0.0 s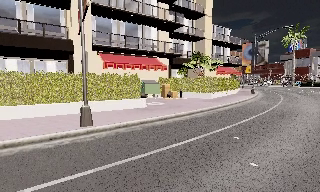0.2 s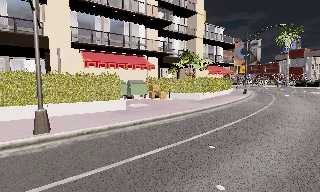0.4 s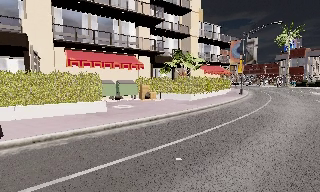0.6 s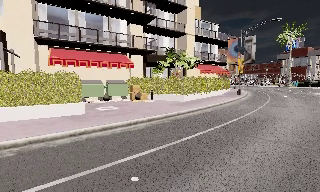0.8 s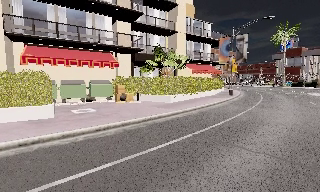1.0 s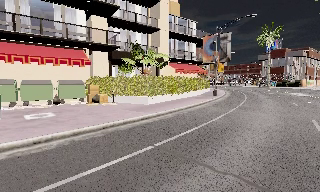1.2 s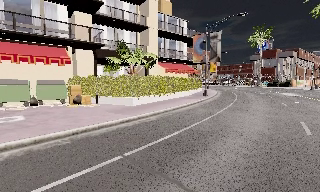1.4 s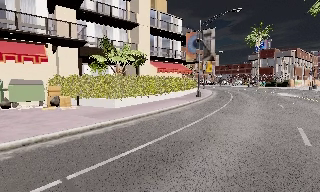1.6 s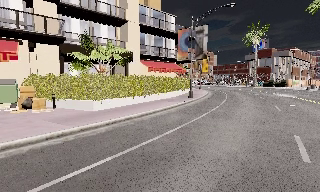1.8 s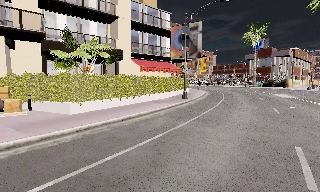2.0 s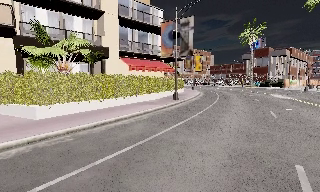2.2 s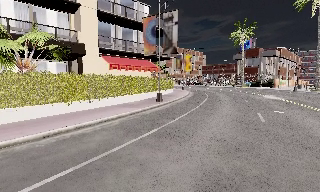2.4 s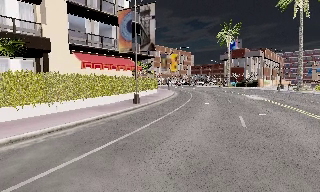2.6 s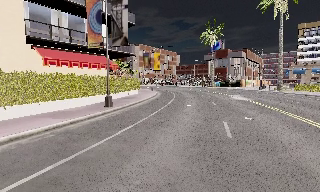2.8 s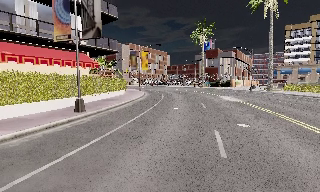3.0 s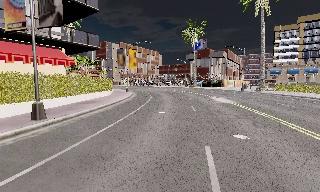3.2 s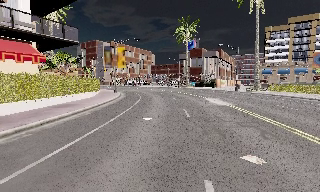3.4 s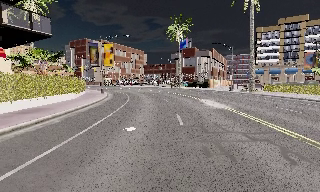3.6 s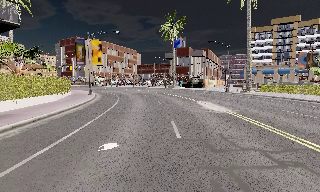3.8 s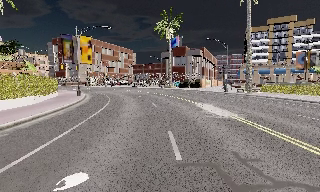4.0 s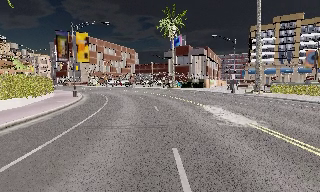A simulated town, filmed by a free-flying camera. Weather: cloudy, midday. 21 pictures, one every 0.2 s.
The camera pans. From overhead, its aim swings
clockwise.
The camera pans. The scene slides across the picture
to the left.
0.0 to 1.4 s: The camera travels to its right and forward, about 8 m, so close, fixed things drift to the left.
1.4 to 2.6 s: The camera pans to its right, which is clockwise from overhead, by about 10 degrees. It travels forward and to its right, about 8 m, so what stands in front looms larger.
2.6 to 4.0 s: The scene slides to the left, as the camera pans about 15 degrees to its right. It travels forward, about 10 m, so what stands in front looms larger.
The film runs backward here.
